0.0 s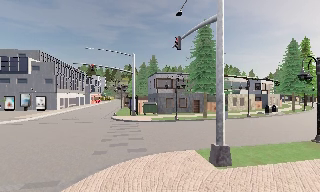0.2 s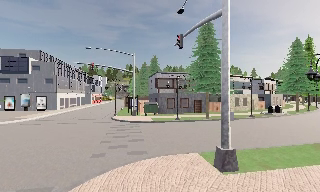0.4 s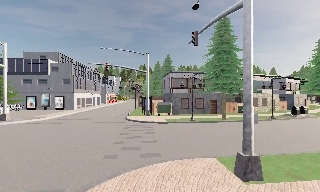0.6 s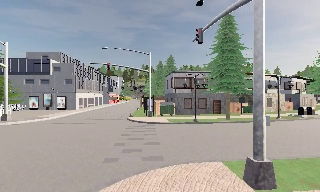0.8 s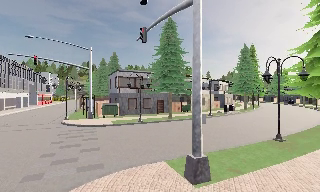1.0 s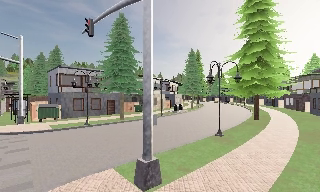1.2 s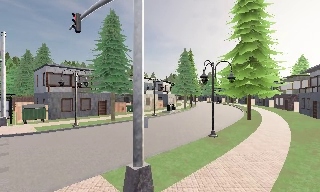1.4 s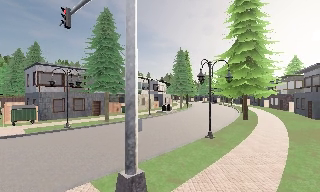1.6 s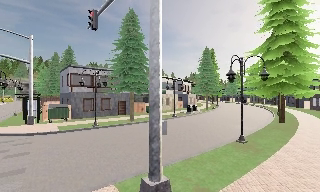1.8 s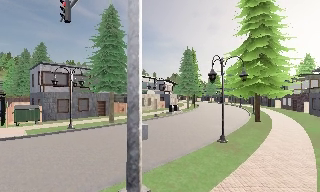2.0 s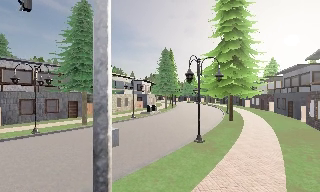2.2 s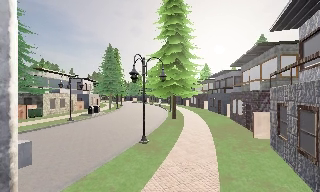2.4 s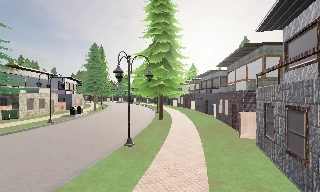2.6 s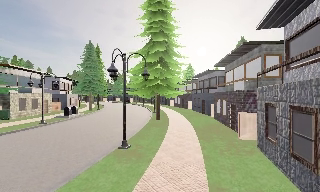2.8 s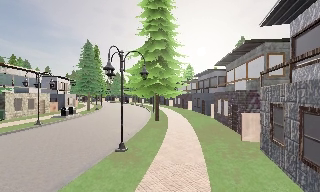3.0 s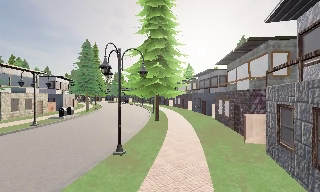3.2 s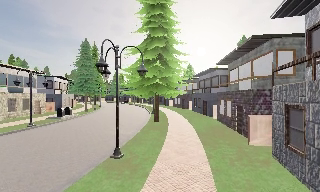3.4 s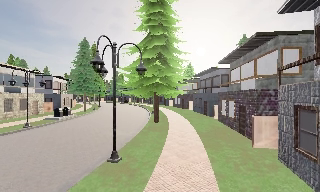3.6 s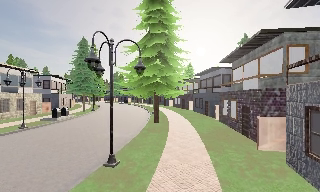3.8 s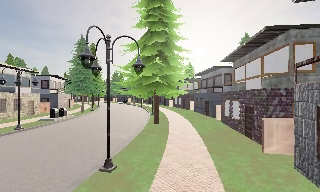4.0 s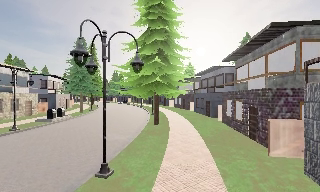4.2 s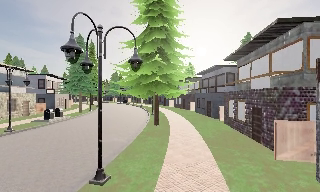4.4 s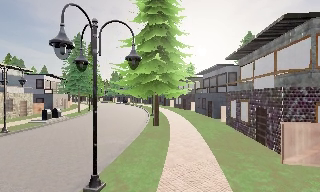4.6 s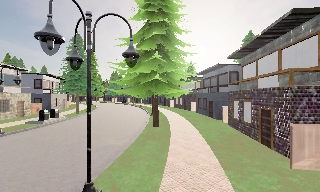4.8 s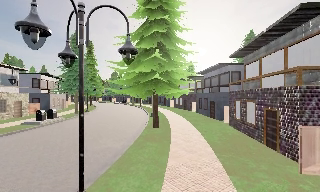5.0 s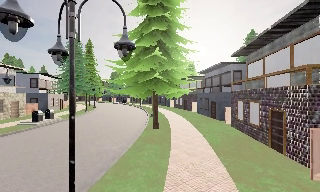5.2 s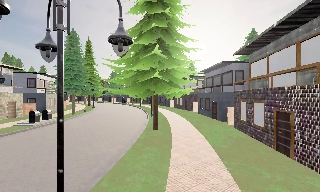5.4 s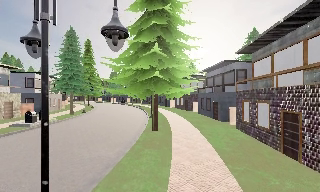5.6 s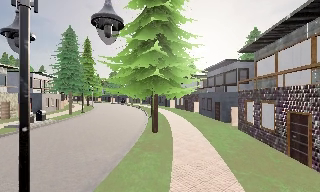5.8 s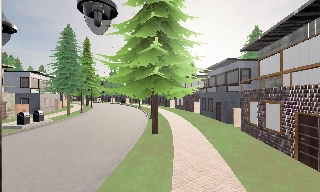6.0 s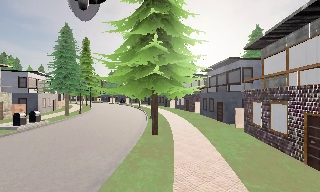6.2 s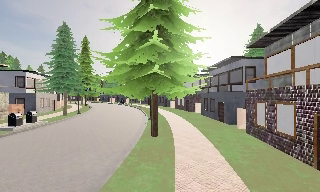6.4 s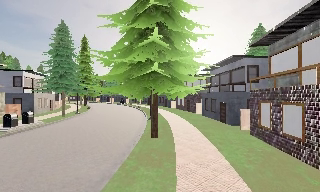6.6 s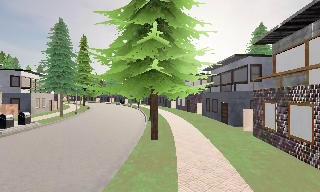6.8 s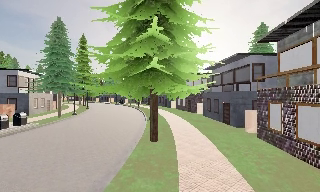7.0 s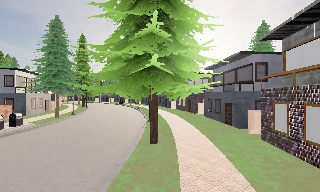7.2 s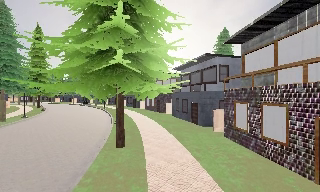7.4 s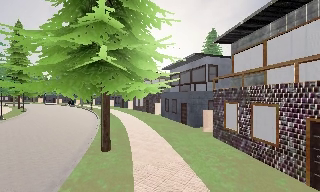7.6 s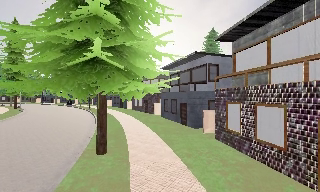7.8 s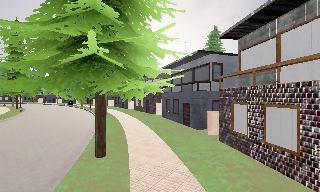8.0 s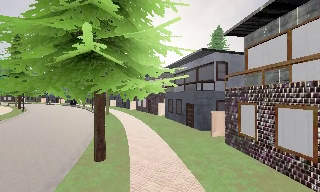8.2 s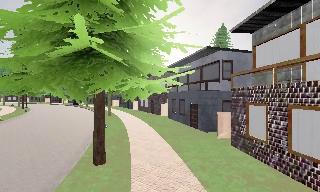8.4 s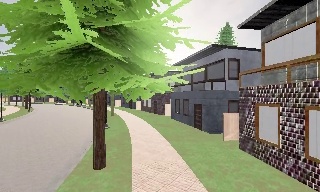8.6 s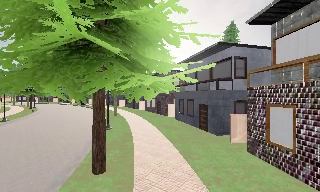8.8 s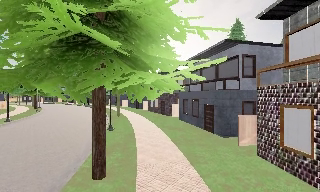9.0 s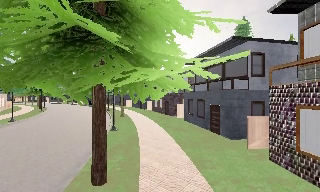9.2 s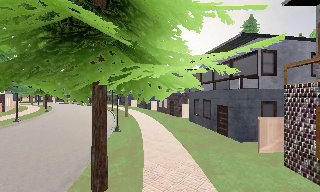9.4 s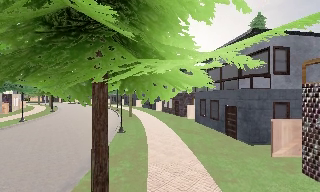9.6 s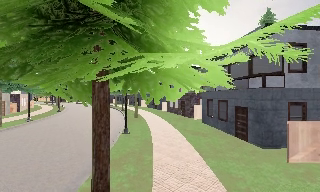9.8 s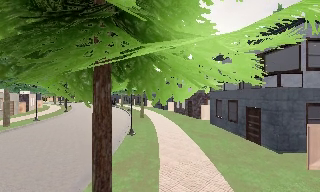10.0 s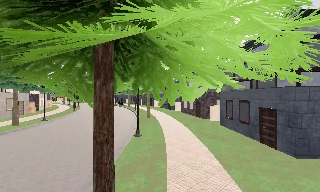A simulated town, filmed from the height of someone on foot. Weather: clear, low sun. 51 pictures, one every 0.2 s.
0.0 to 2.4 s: The camera pans to its right, which is clockwise from overhead, by about 65 degrees. It travels forward, about 4.5 m.
2.4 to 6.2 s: The camera travels forward, about 7 m, so what stands in front looms larger.
6.2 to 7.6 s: The camera swings to its right by about 15 degrees, and the scene slides to the left. It travels forward, about 2.5 m, so what stands in front looms larger.
7.6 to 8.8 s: The camera travels forward, about 2.5 m, so what stands in front looms larger.
8.8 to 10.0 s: The scene slides to the right, as the camera pans about 10 degrees to its left. It travels forward, about 2.5 m, so what stands in front looms larger.
The film runs forward here.
